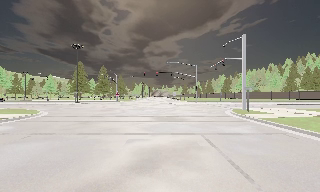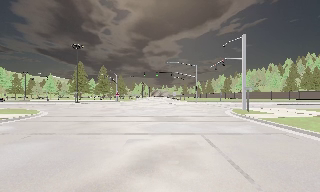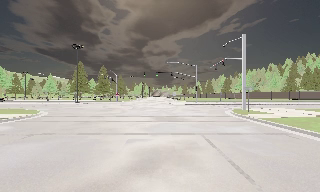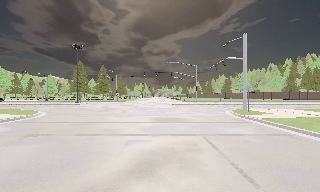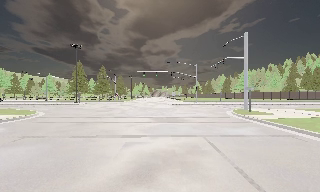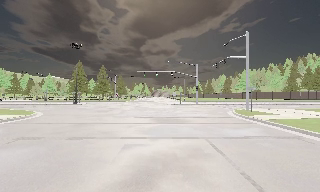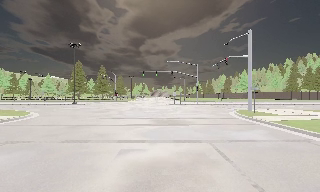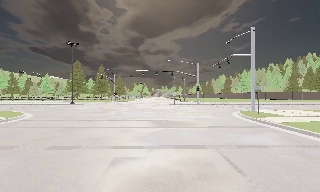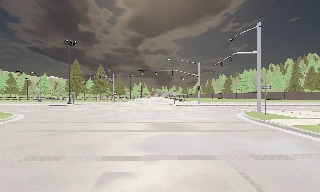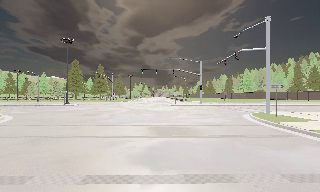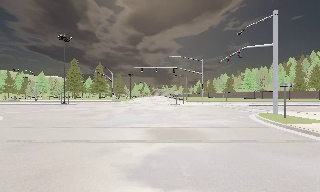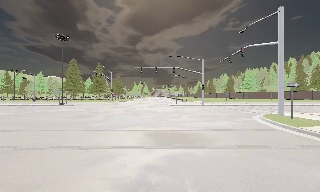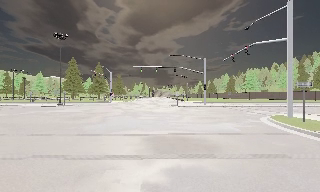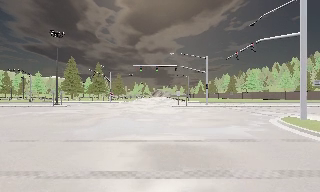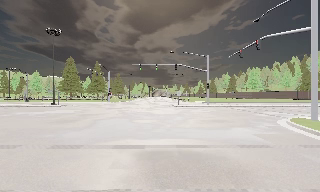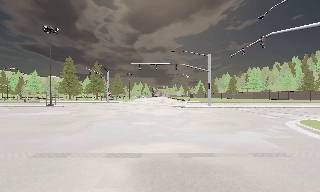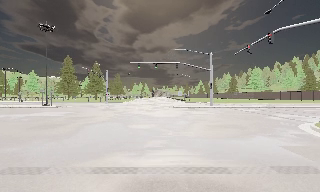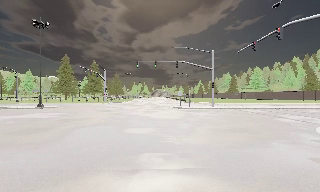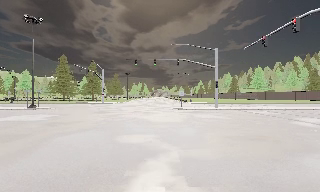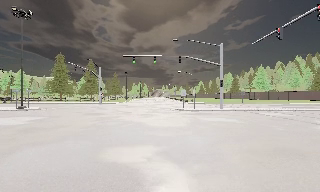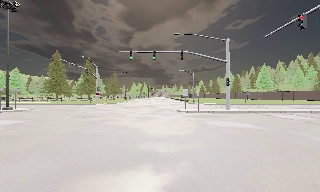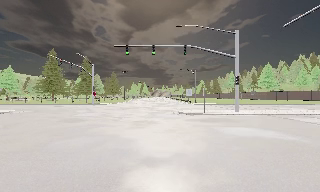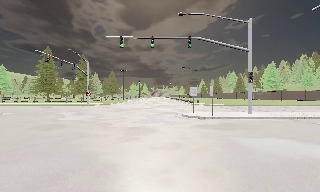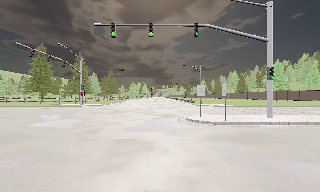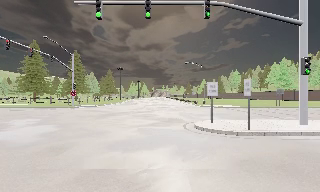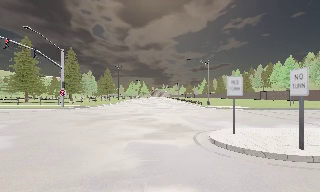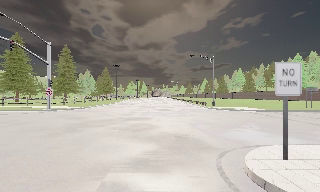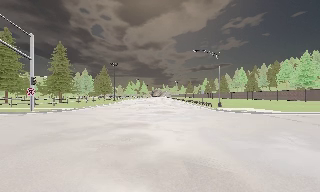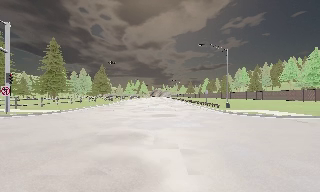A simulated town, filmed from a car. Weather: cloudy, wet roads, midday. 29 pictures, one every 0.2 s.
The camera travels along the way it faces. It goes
forward.
0.0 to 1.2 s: The camera travels forward, about 1 m, so what stands in front looms larger. It gains speed.
1.2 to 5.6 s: The camera travels forward, about 35 m, so what stands in front looms larger. It gains speed.
The film runs forward here.
